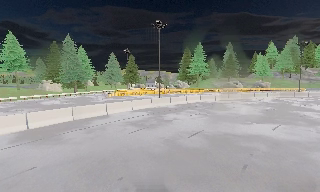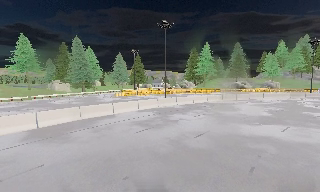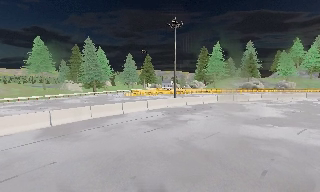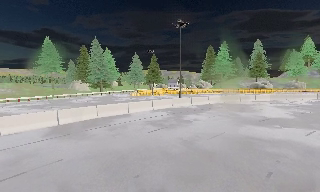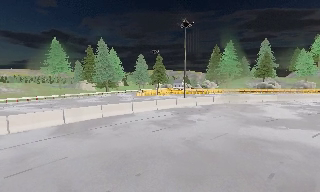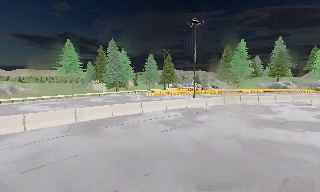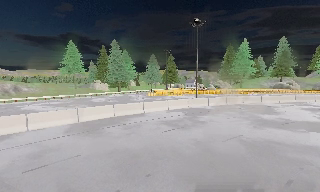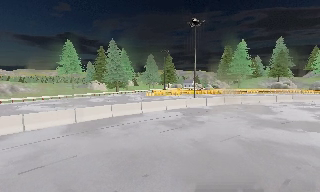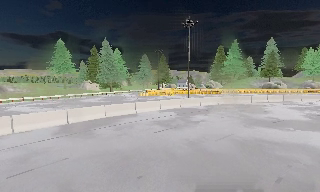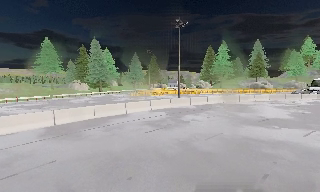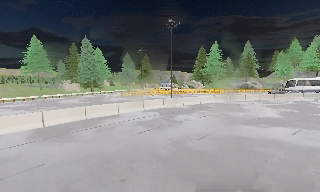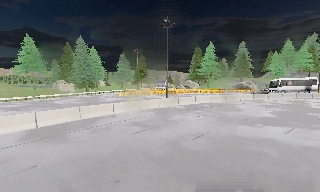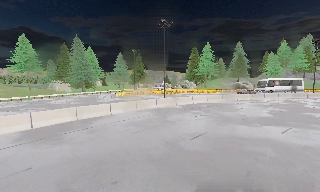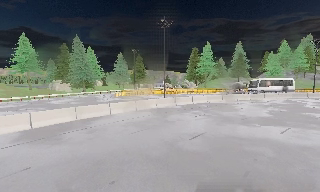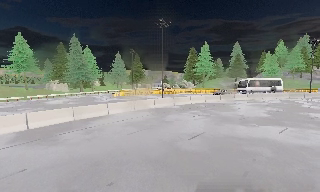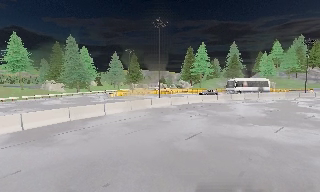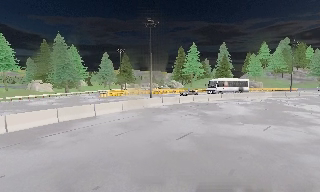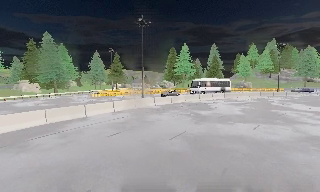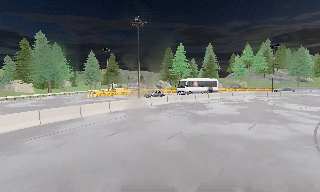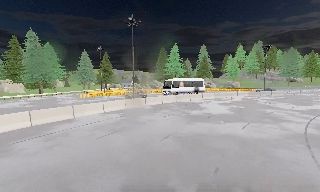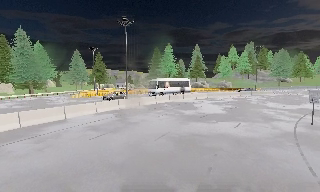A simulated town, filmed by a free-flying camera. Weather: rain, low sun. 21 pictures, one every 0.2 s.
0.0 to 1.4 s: The camera pans to its left, which is counterclockwise from overhead, by about 15 degrees.
1.4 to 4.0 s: The camera swings to its right by about 25 degrees, and the scene slides to the left. It travels forward, about 0.5 m, so what stands in front looms larger.
The film runs forward here.
